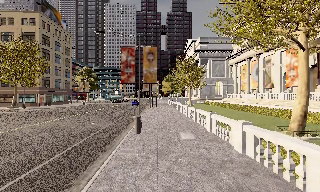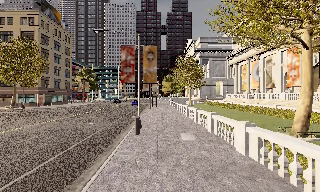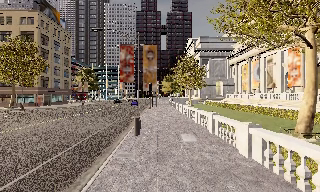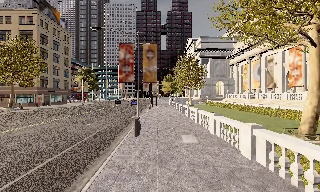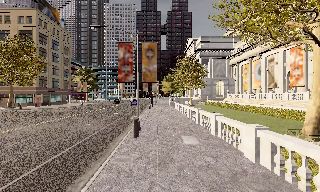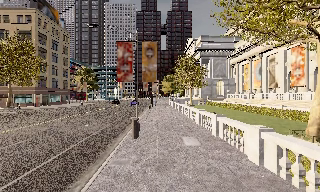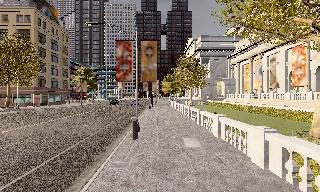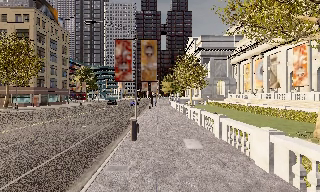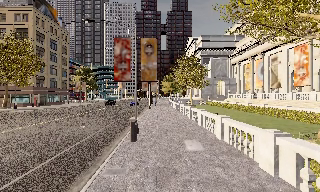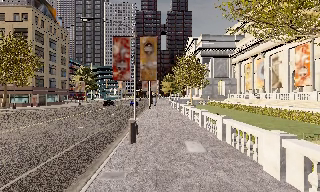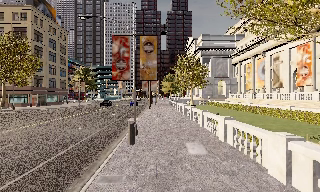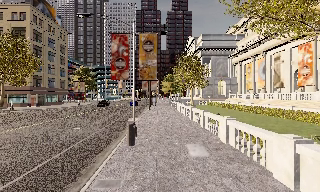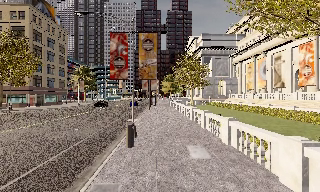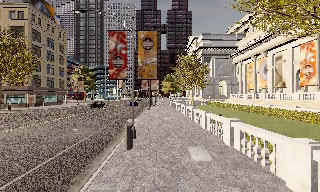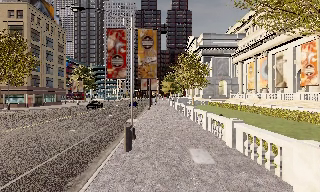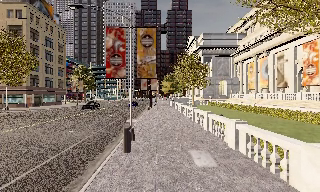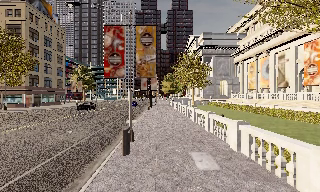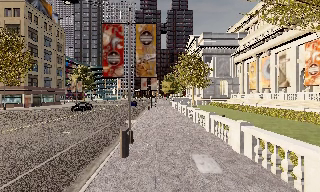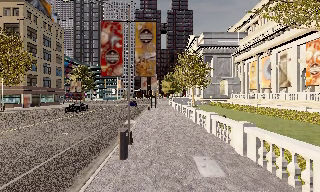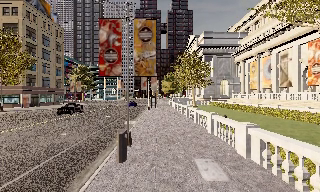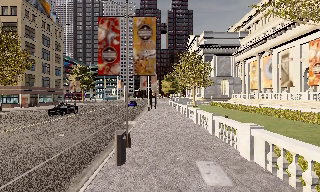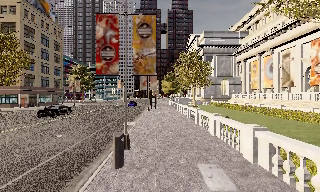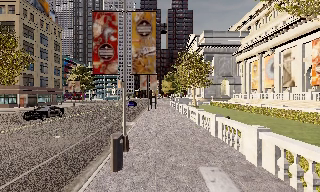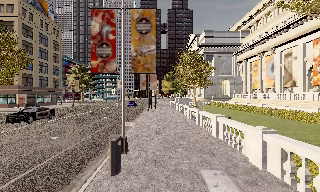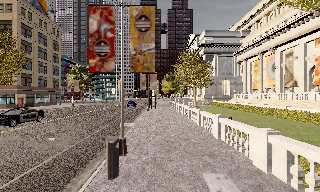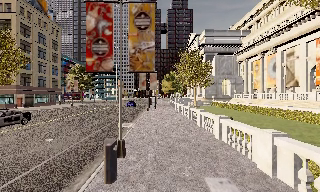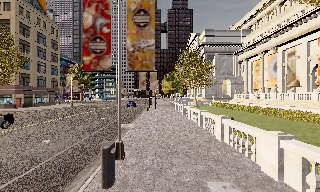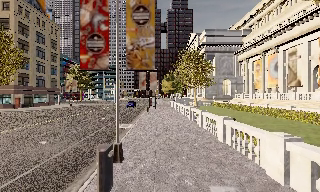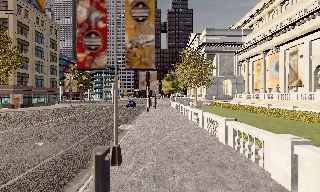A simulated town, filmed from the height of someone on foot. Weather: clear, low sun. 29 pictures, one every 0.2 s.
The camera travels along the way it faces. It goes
forward.
0.0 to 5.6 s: The camera travels forward, about 7 m, so what stands in front looms larger.
The film runs forward here.
